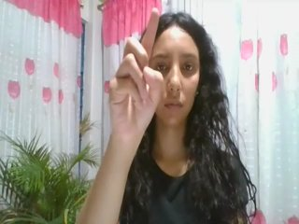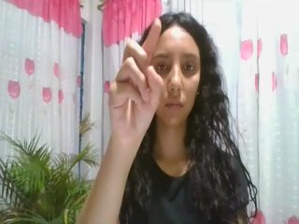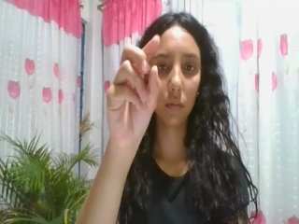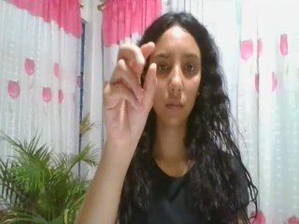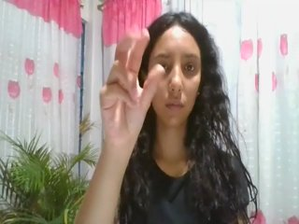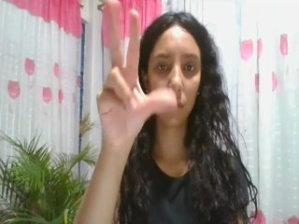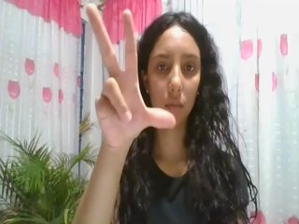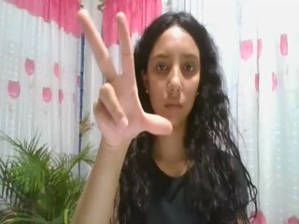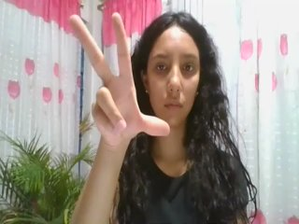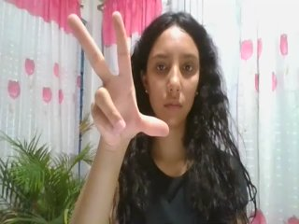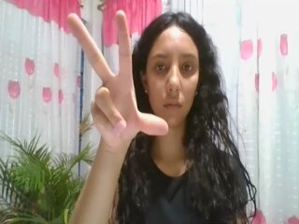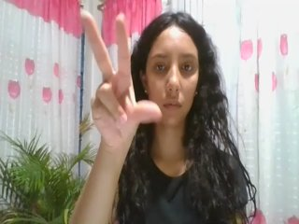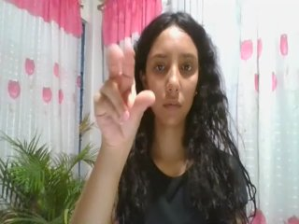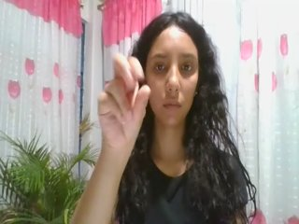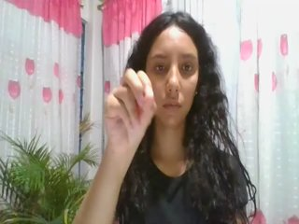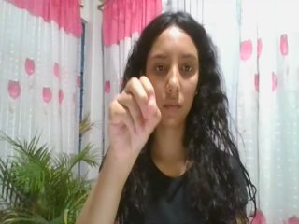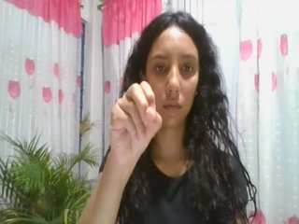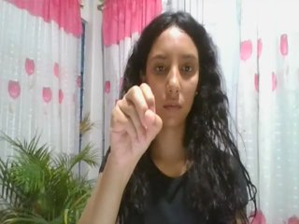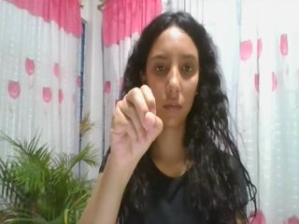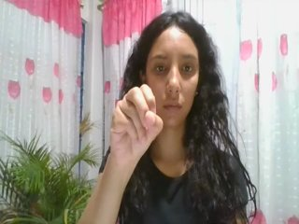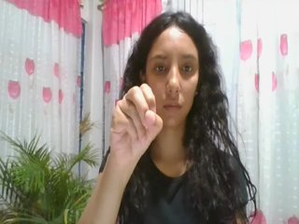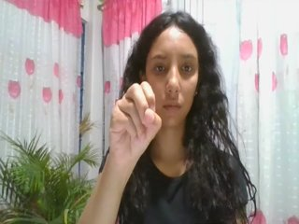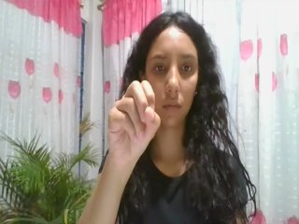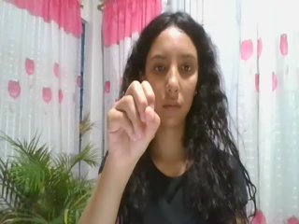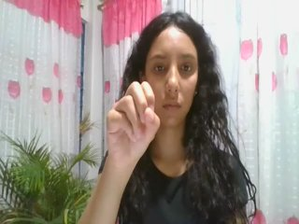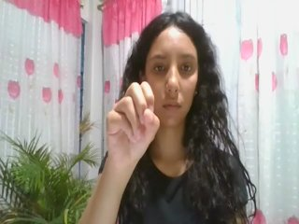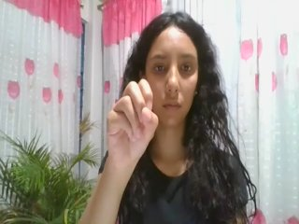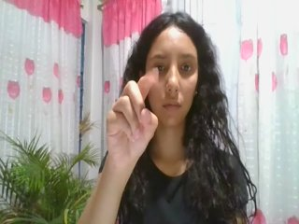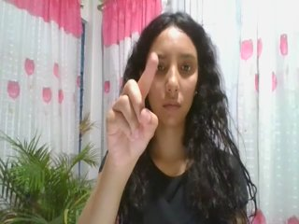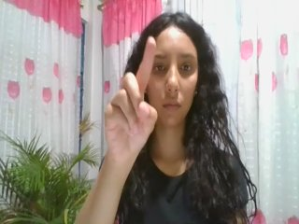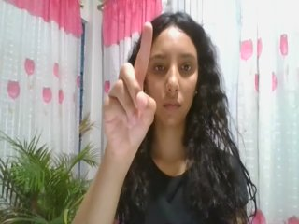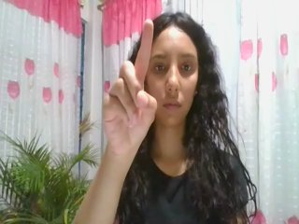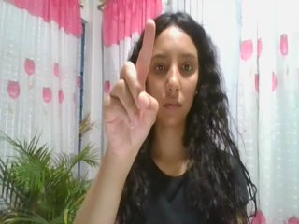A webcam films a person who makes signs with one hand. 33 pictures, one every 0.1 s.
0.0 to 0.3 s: Pointing with one finger.
0.4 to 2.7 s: Zoom out.
2.8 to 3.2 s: Pointing with one finger.
